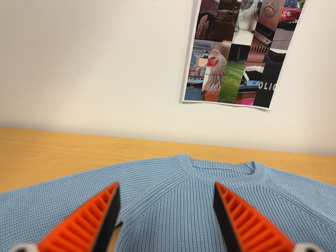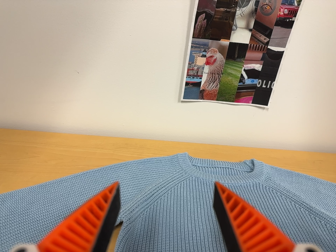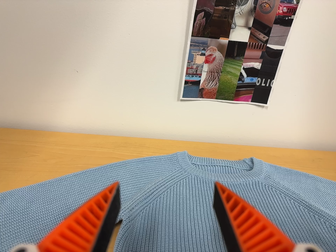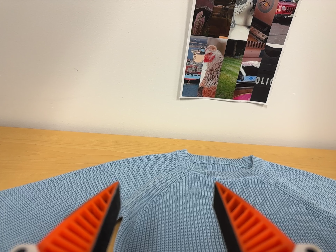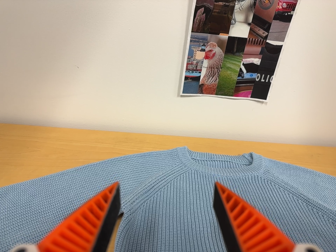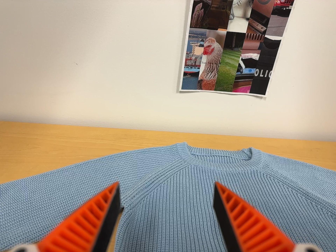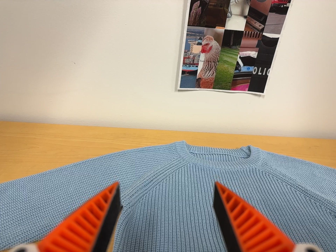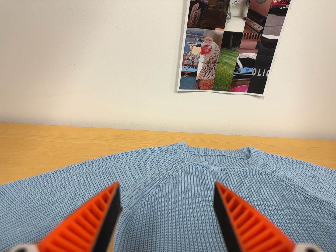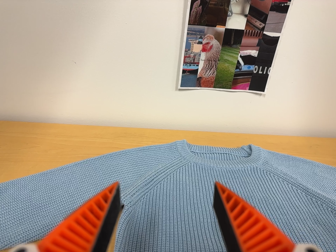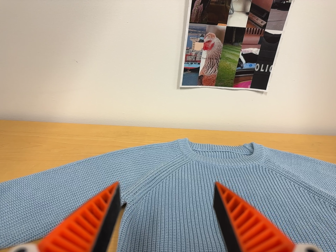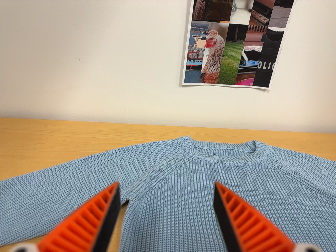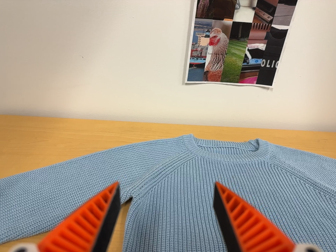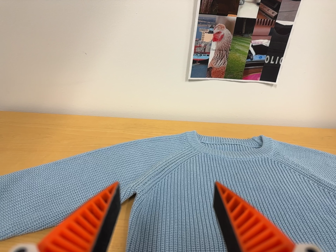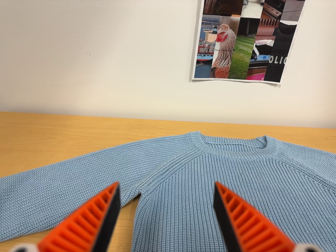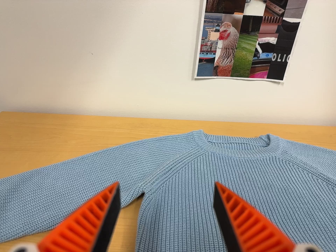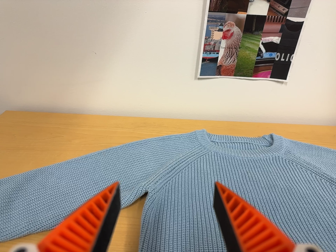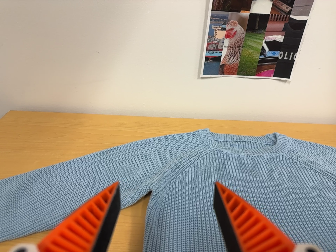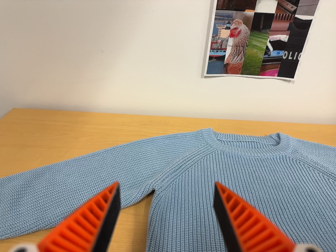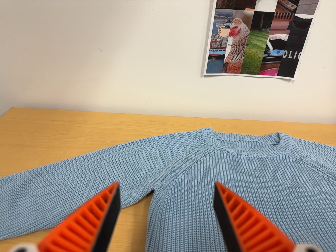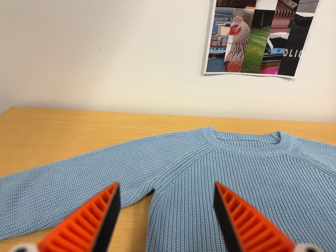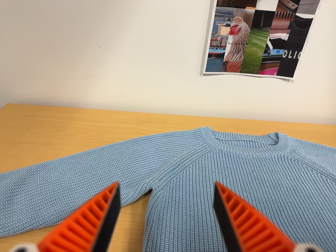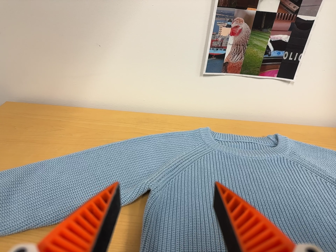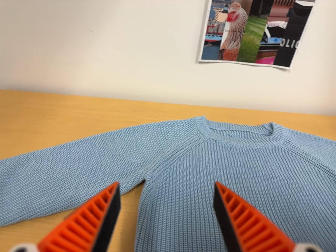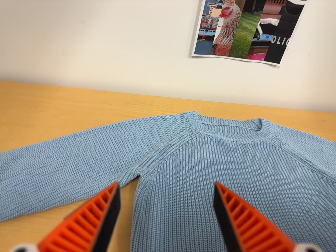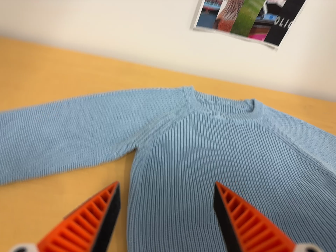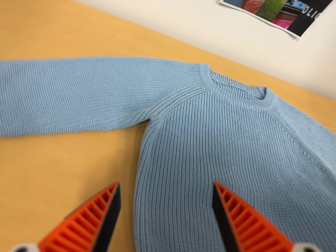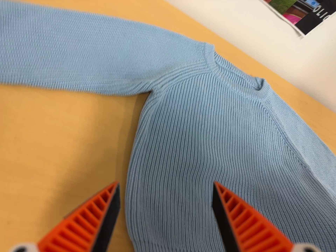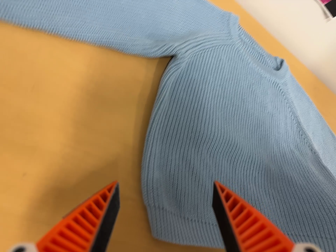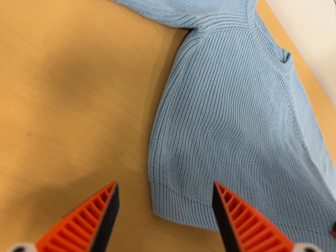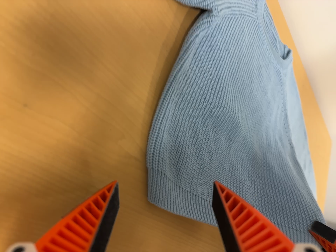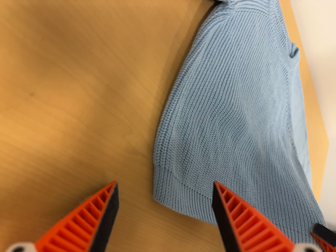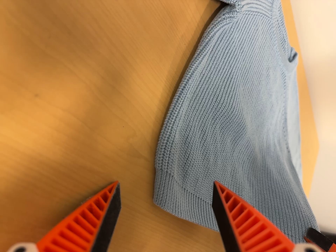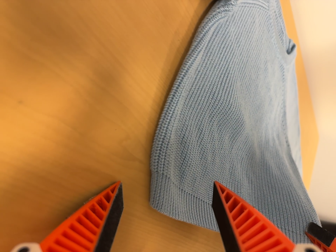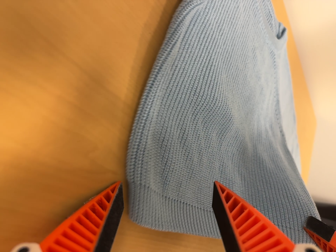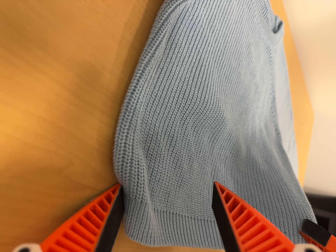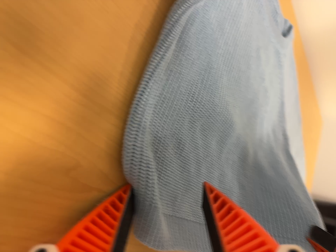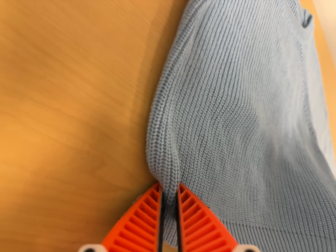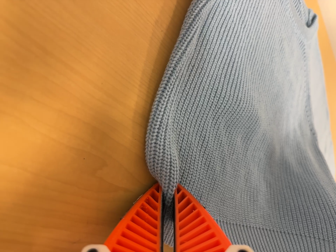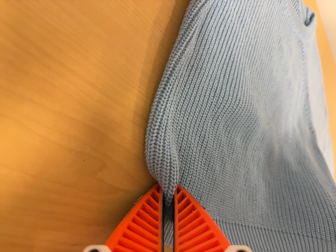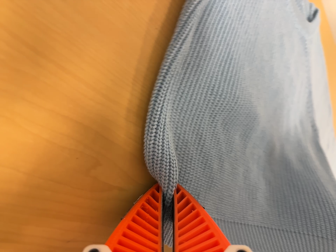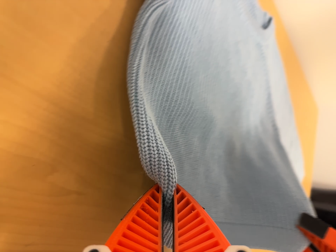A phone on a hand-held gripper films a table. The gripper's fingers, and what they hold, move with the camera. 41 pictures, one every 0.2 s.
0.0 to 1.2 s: The camera shifts only a little, or ends up much as it began.
1.2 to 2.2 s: The camera keeps its place and its aim.
2.2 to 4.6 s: The camera's aim tips toward the bottom of its view by about 10 degrees, and the scene shifts upward.
4.6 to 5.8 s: The camera pans to its right by about 25 degrees. It travels to its left, about 22 cm. Its aim tips toward the bottom of its view by about 30 degrees, and the scene shifts upward. It rolls about its line of sight by about 40 degrees, and the scene rotates clockwise.
5.8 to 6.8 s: The camera travels forward and toward the top of its view, about 7 cm, so what stands in front looms larger. Its aim tips toward the bottom of its view by about 10 degrees.
6.8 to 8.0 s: The camera shifts only a little, or ends up much as it began.
The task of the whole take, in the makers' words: fold up.
The film runs forward here.
